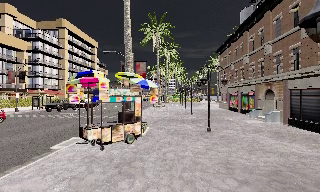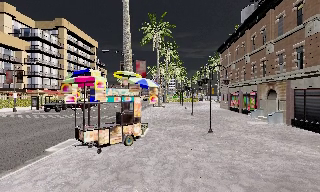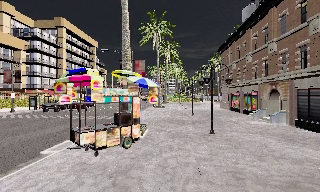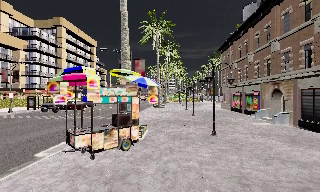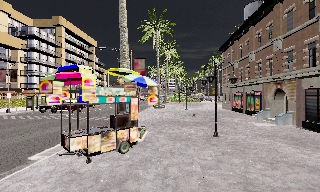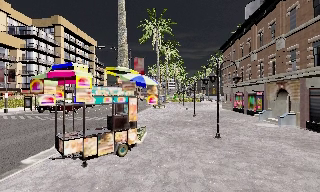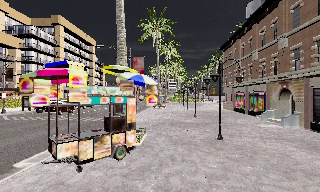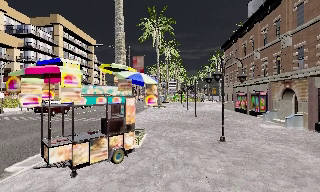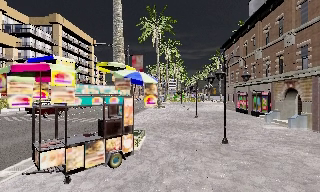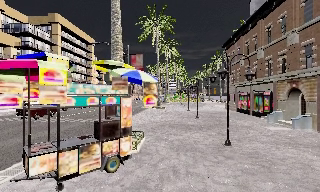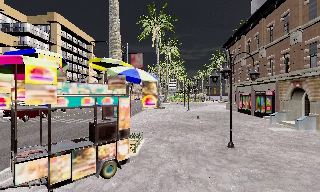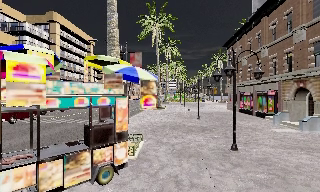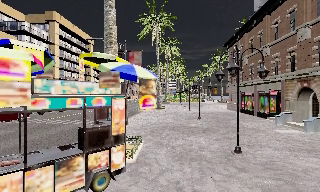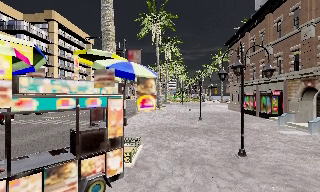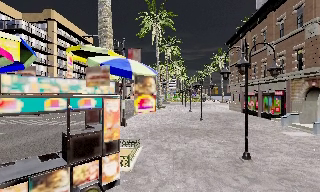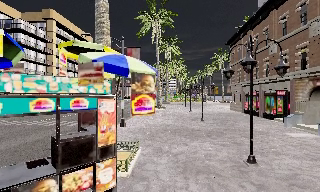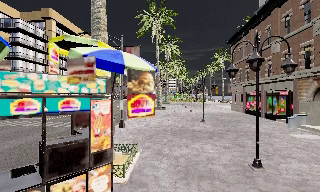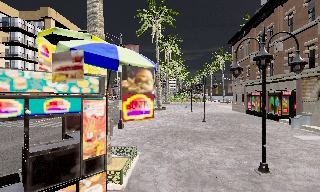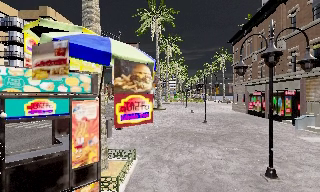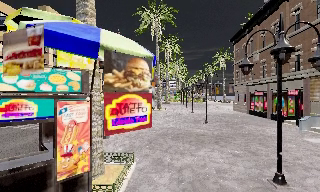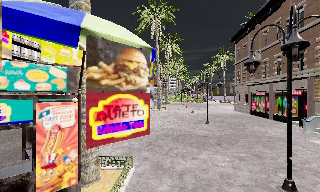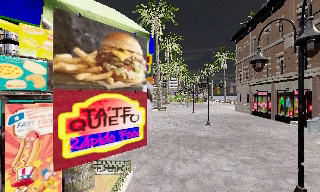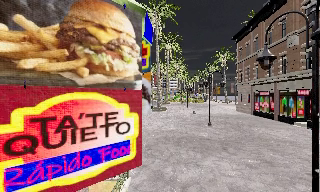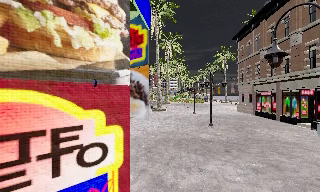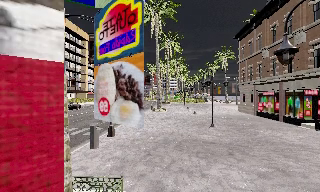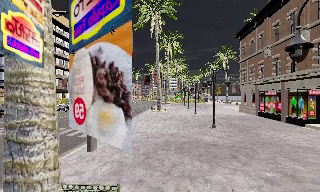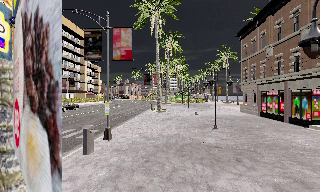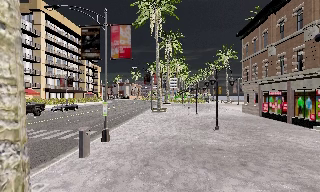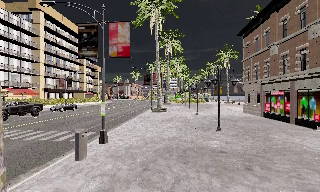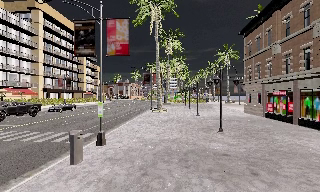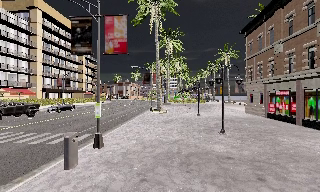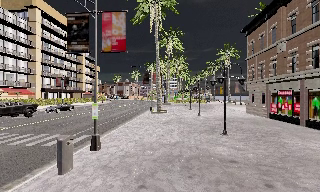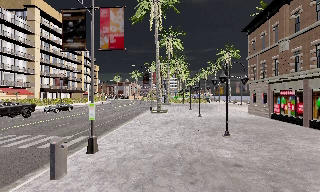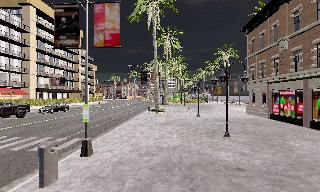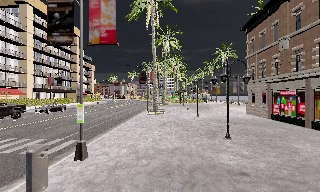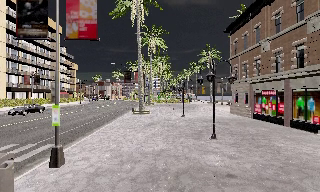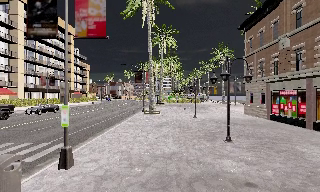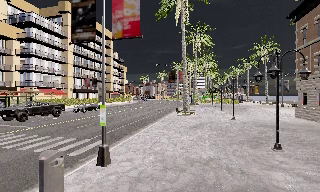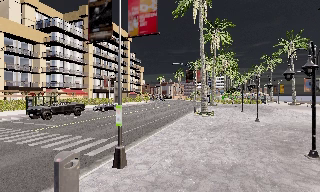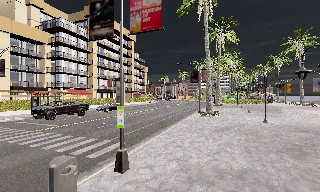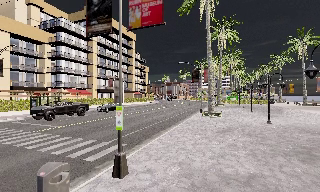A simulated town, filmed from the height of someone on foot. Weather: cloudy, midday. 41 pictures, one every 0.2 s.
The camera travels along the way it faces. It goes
forward.
0.0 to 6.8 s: The camera travels forward, about 12 m, so what stands in front looms larger.
6.8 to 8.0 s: The camera pans to its left, which is counterclockwise from overhead, by about 20 degrees. It travels forward, about 2 m, so what stands in front looms larger.
The film runs forward here.
